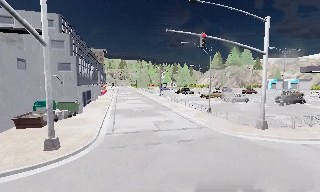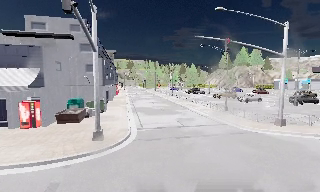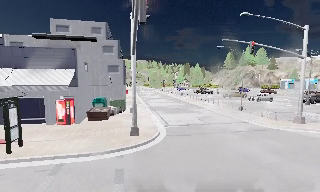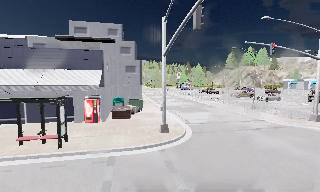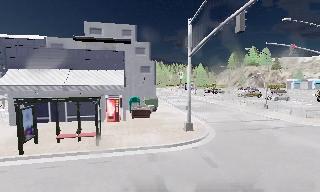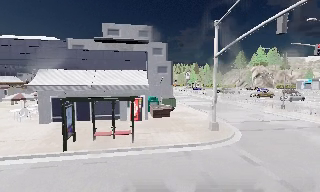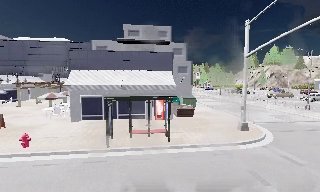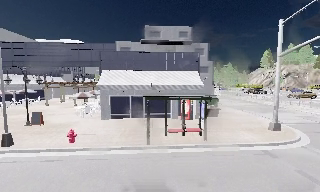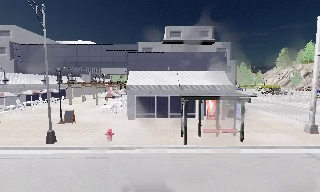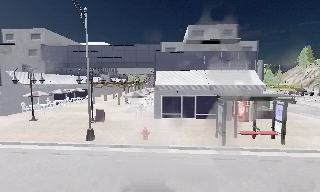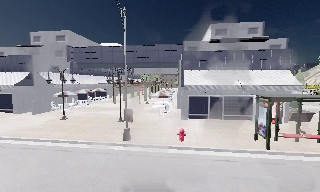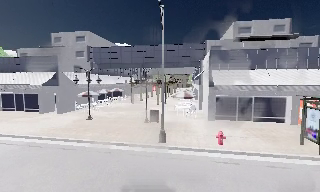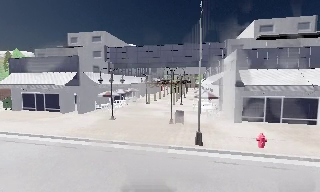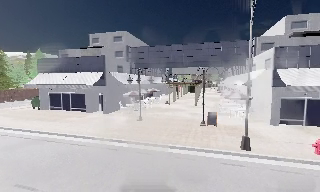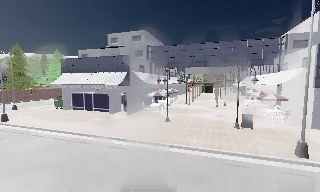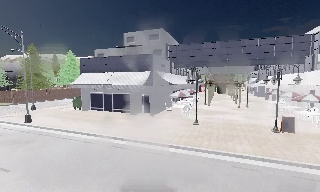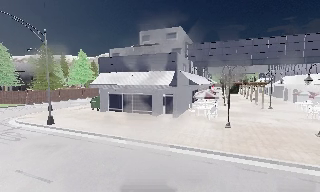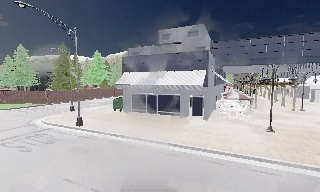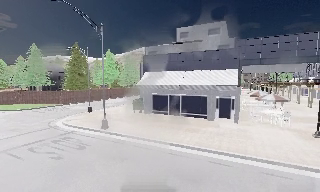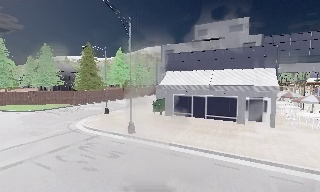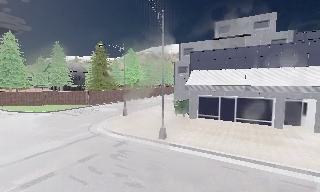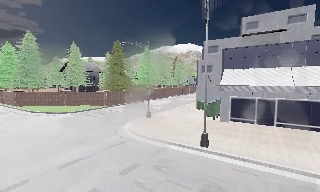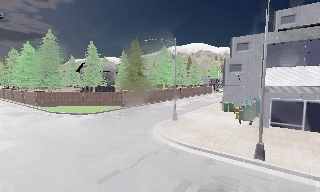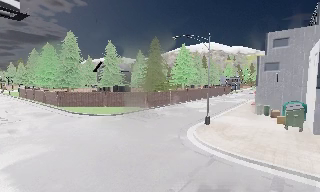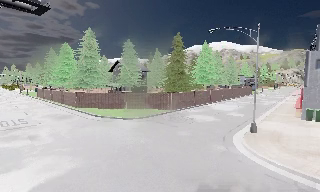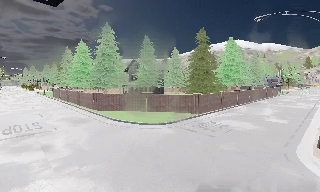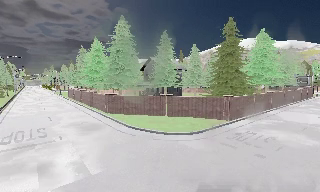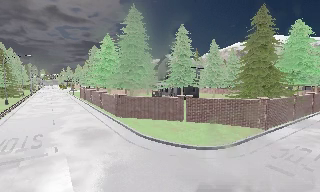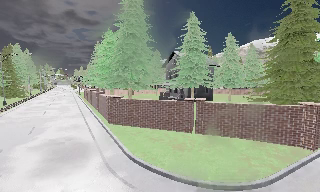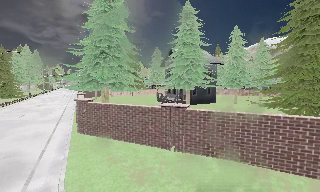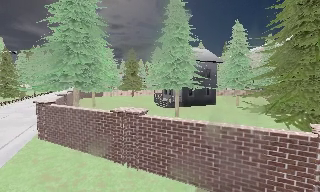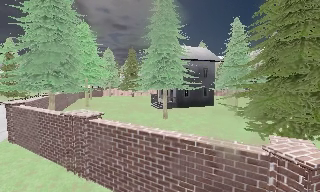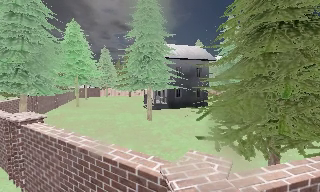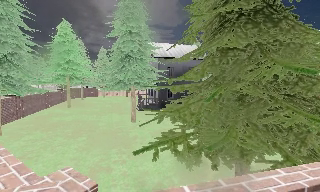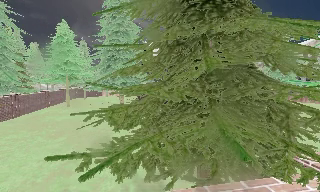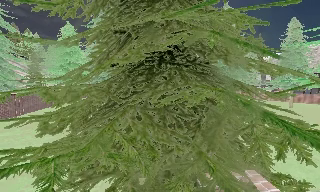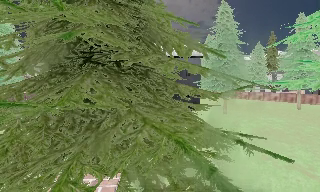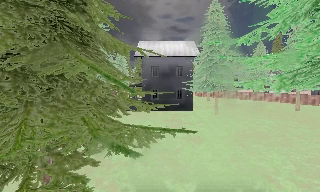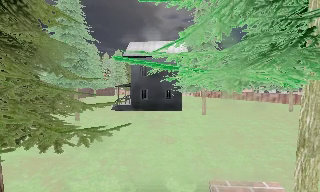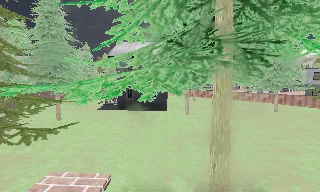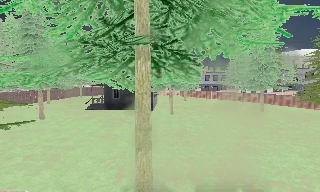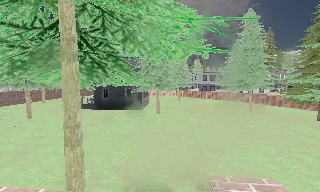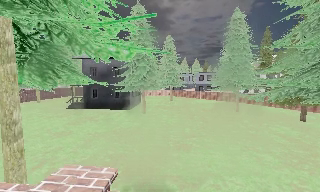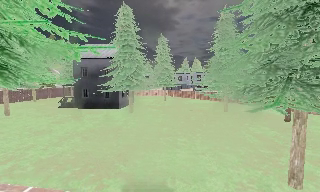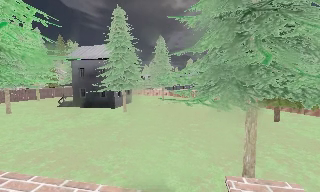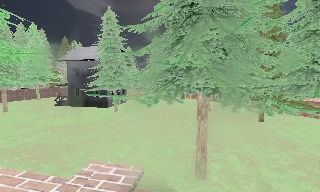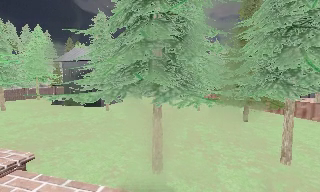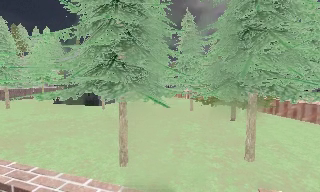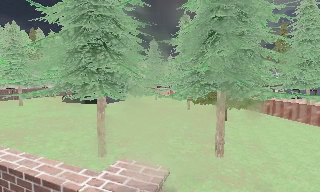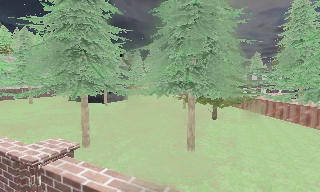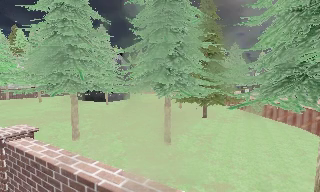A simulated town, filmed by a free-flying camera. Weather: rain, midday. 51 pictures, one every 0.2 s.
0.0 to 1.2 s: The camera travels to its left, about 11 m, so close, fixed things drift to the right.
1.2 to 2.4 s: The camera swings to its left by about 20 degrees, and the scene slides to the right. It travels to its left, about 9 m, so close, fixed things drift to the right.
2.4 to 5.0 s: The camera swings to its left by about 35 degrees, and the scene slides to the right. It travels to its left and forward, about 25 m, so close, fixed things drift to the right.
5.0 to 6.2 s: The camera pans to its left, which is counterclockwise from overhead, by about 25 degrees. It travels forward and to its right, about 14 m, so what stands in front looms larger.
6.2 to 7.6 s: The camera pans to its left, which is counterclockwise from overhead, by about 20 degrees. It travels to its right, about 13 m, so close, fixed things drift to the left.
7.6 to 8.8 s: The camera travels to its right, about 11 m, so close, fixed things drift to the left.
8.8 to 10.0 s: The camera pans to its left, which is counterclockwise from overhead, by about 20 degrees. It travels to its right, about 11 m, so close, fixed things drift to the left.
The film runs backward here.
